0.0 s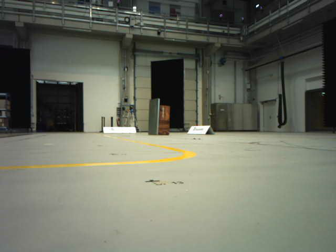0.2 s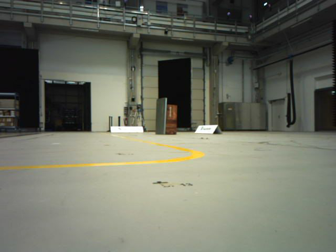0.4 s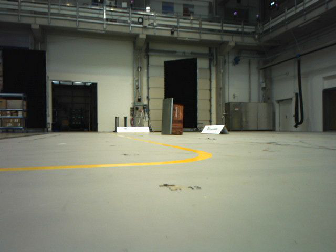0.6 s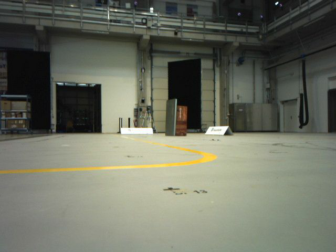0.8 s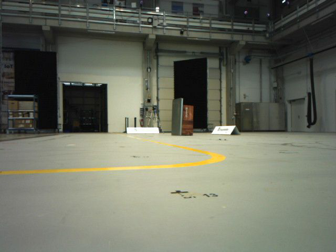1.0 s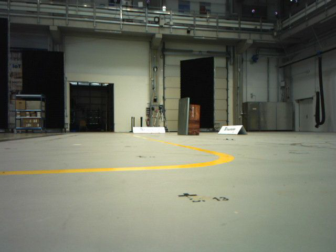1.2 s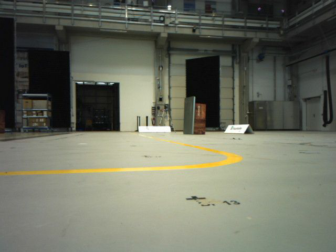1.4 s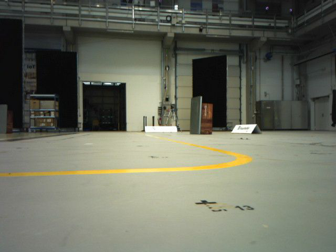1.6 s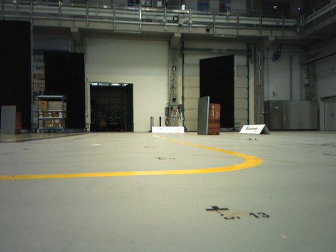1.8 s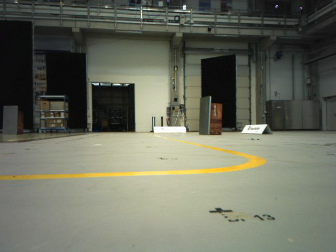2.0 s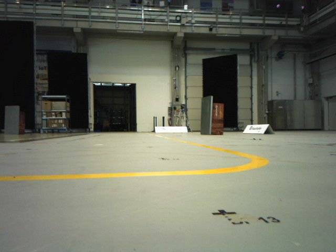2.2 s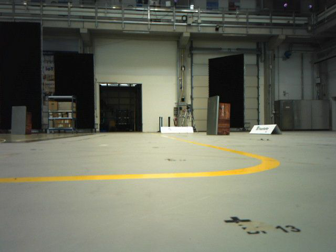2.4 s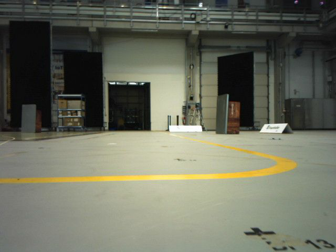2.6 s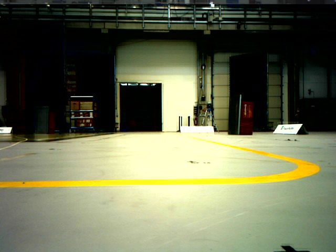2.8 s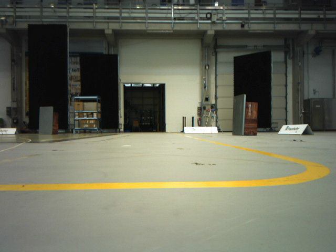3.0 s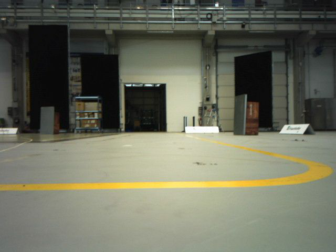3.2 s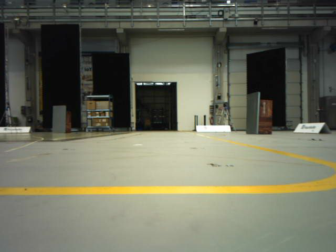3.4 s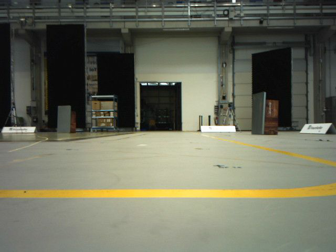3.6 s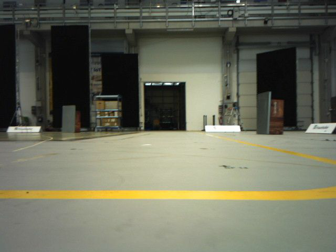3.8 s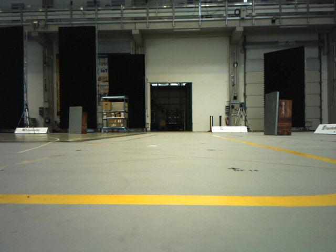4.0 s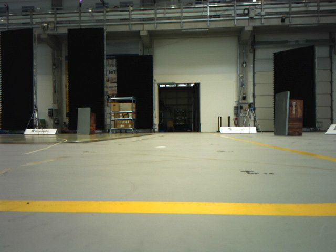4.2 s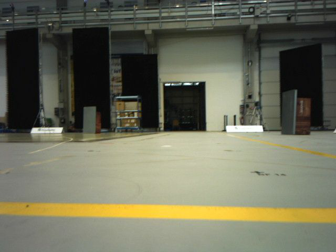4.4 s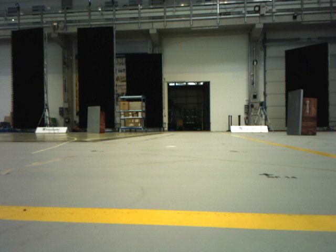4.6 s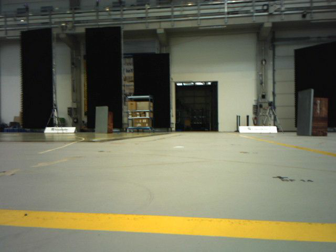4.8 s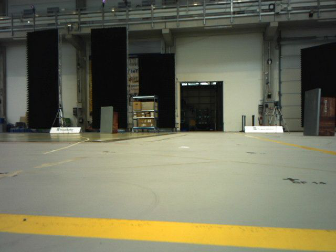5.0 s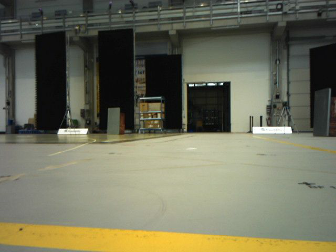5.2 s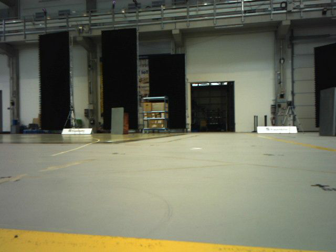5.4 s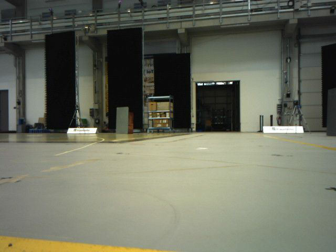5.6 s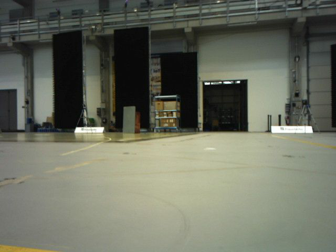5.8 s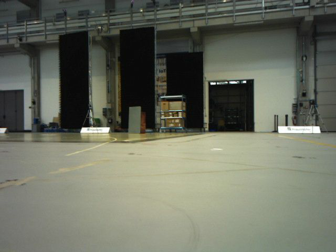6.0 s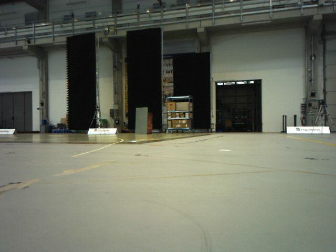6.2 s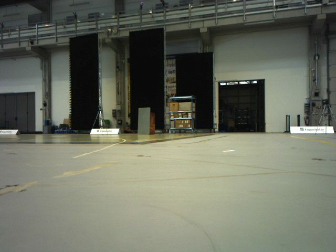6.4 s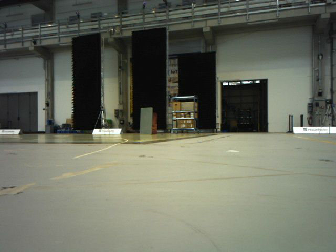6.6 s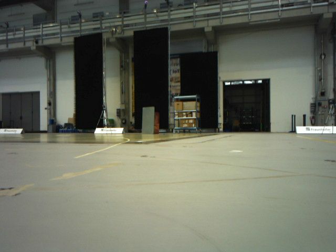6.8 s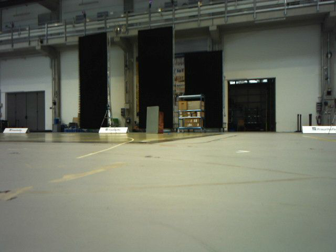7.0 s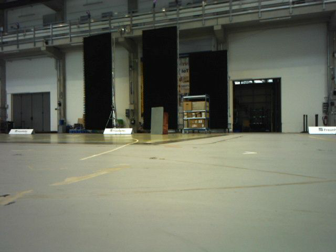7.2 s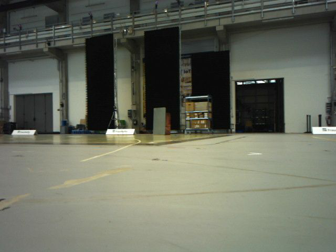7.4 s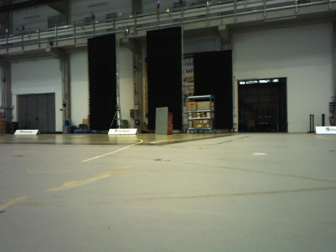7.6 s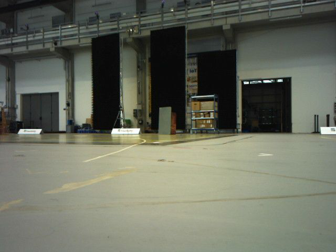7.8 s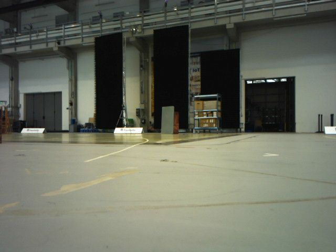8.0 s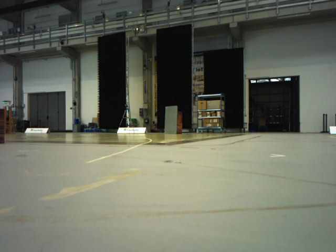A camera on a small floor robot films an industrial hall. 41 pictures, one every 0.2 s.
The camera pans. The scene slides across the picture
to the right.
The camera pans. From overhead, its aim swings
counterclockwise.
0.0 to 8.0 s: The camera pans to its left, which is counterclockwise from overhead, by about 40 degrees. It travels forward, about 1.6 m.
The film runs forward here.
